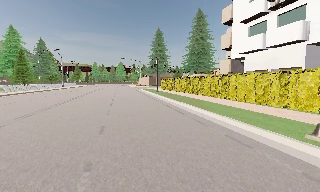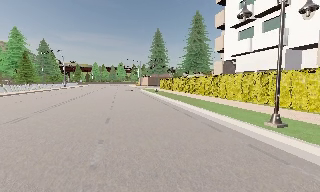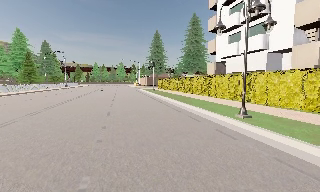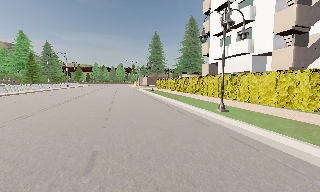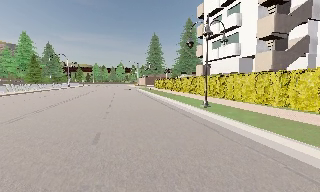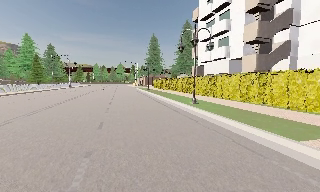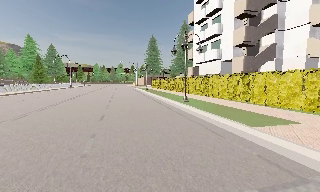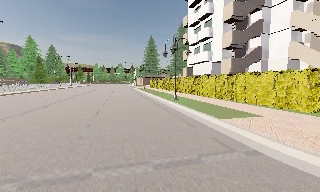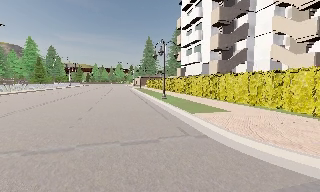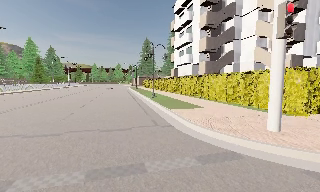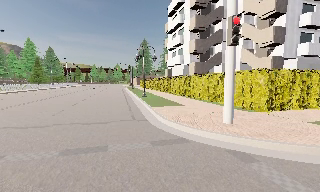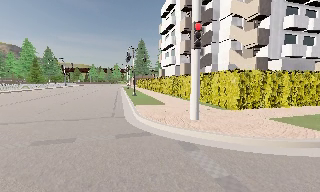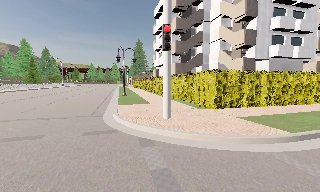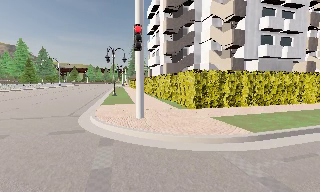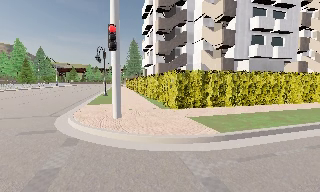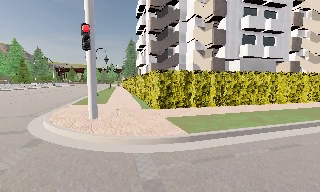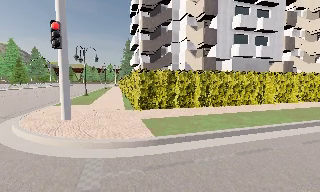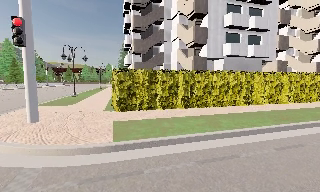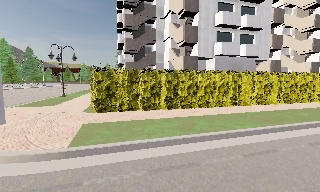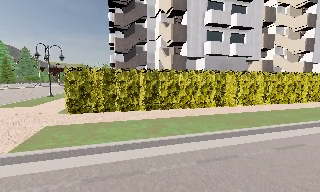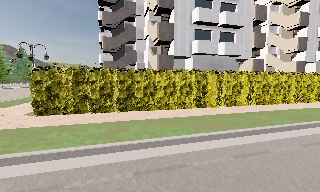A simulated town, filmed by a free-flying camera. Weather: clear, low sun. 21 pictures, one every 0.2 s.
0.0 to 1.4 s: The camera travels backward, about 9 m, so what stands in front gets smaller.
1.4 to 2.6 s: The camera travels to its right and backward, about 7 m, so close, fixed things drift to the left.
2.6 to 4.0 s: The camera travels to its right, about 7 m, so close, fixed things drift to the left.
The film runs backward here.
